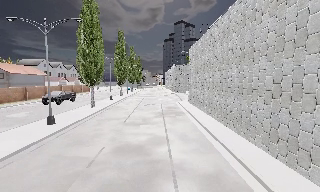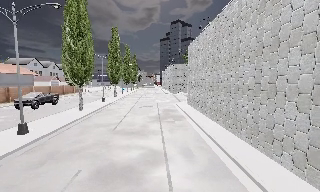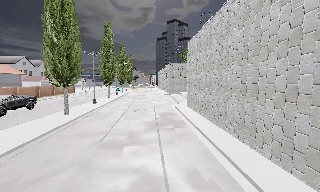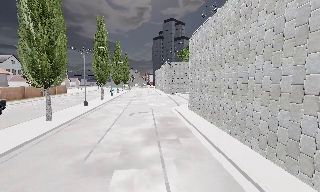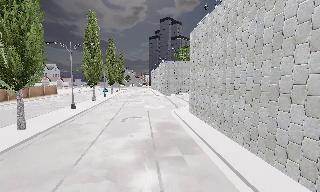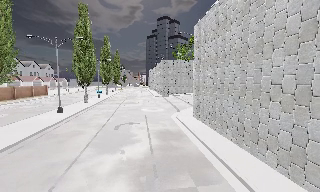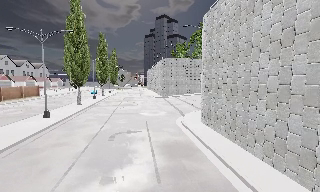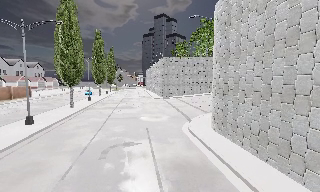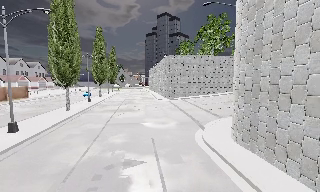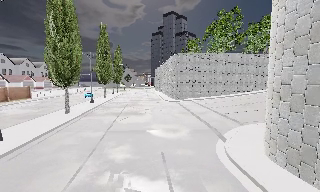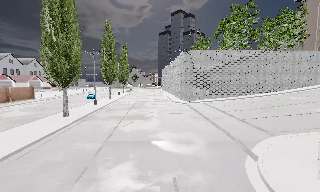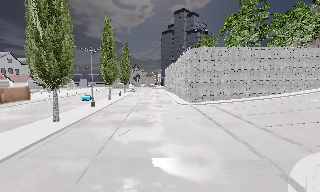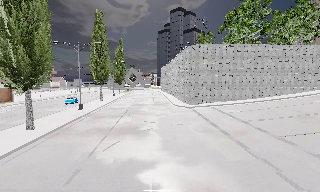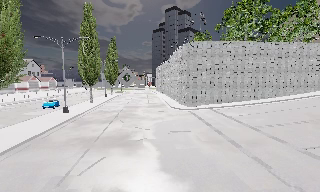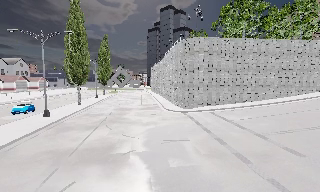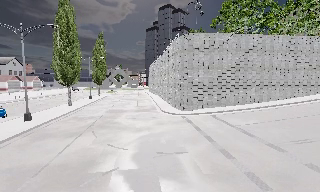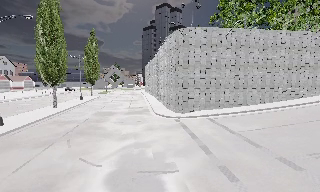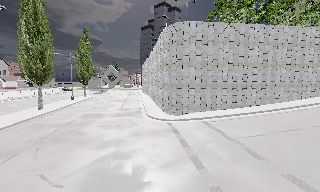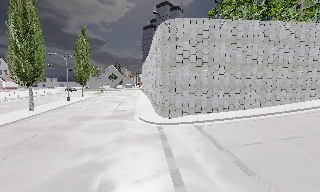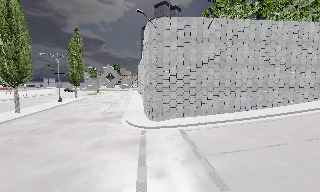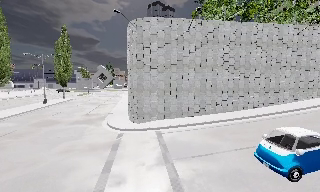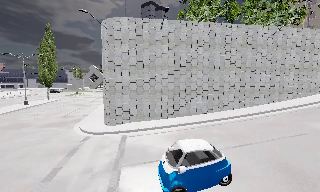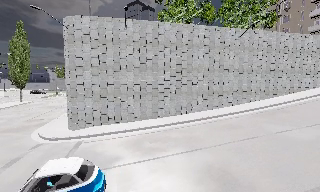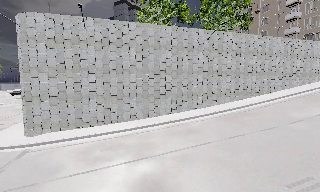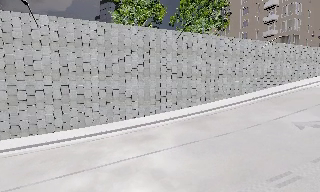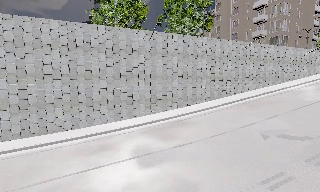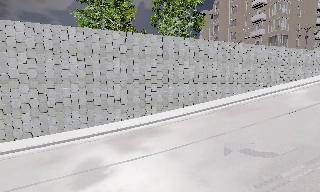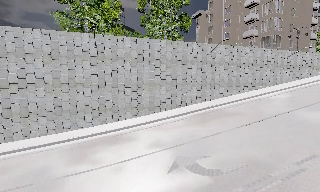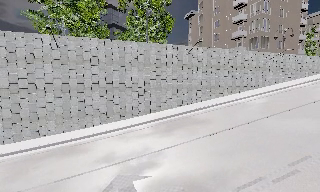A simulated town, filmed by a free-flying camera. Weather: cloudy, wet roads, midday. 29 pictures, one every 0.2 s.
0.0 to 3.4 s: The camera travels forward, about 35 m, so what stands in front looms larger.
3.4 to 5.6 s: The camera swings to its right by about 10 degrees, and the scene slides to the left. It travels to its right, about 20 m, so close, fixed things drift to the left. It gains speed.
The film runs forward here.
